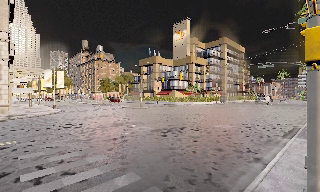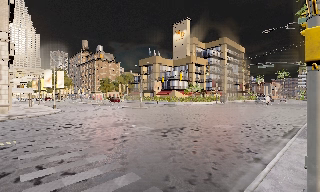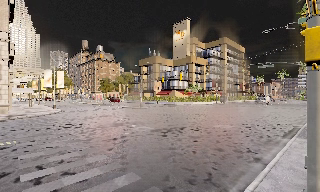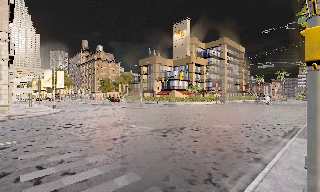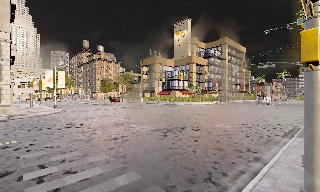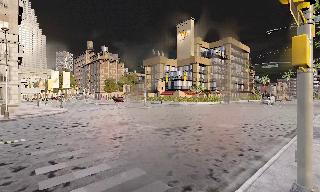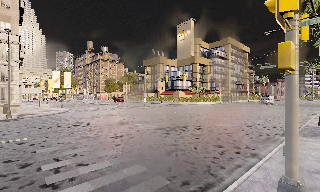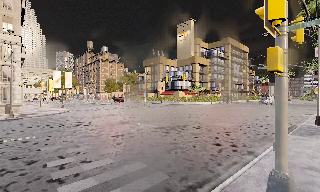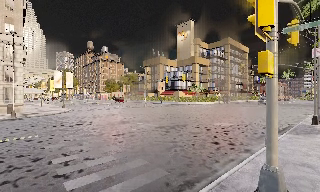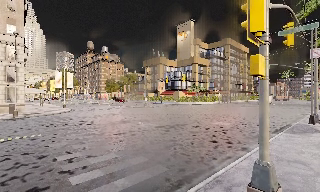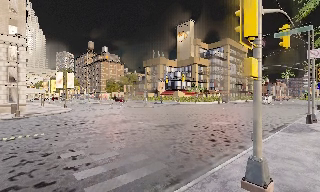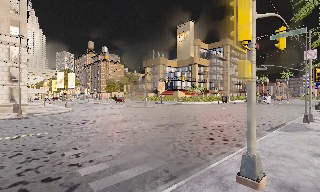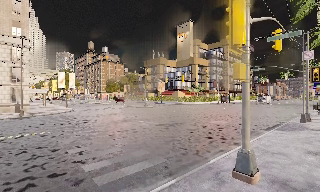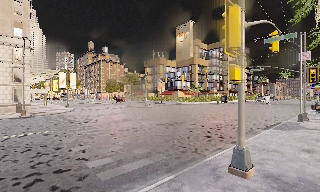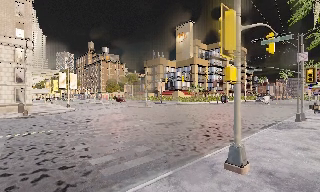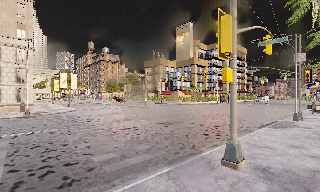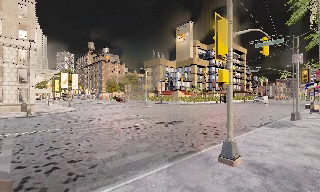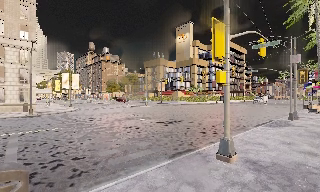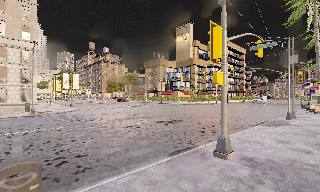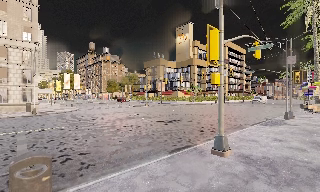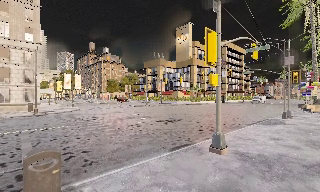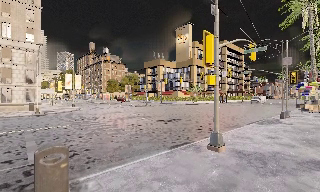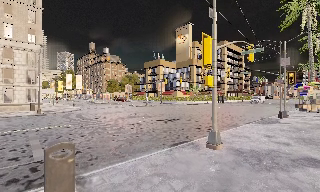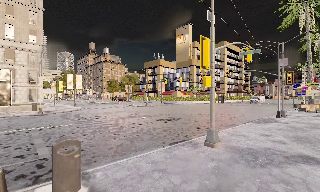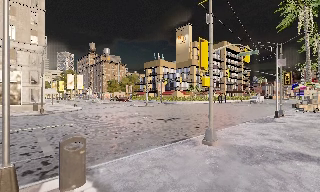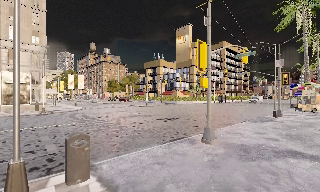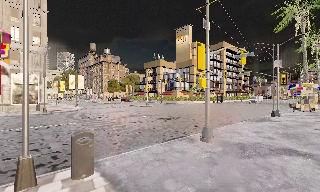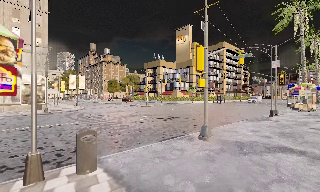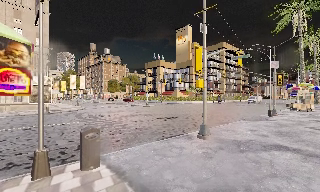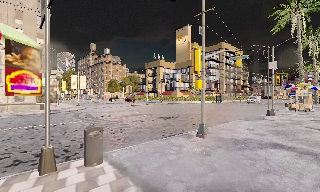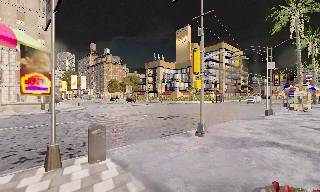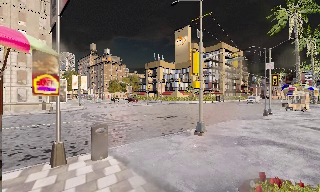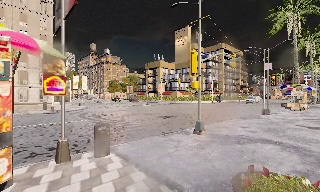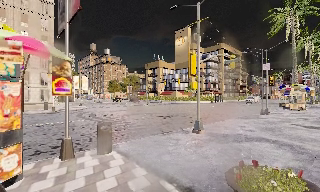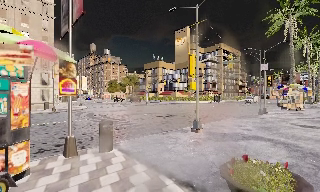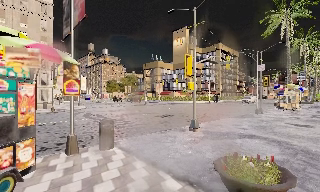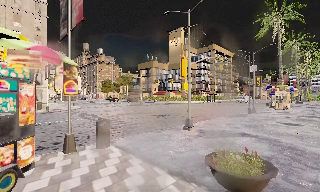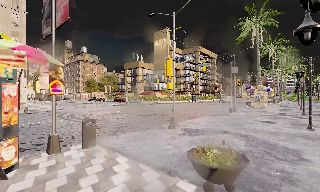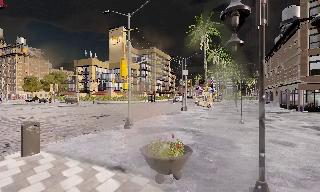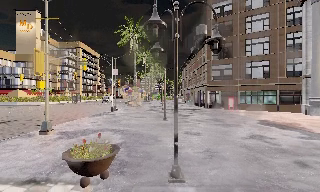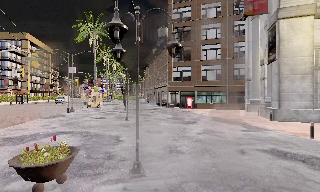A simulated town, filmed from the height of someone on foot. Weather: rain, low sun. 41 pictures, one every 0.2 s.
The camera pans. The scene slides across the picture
to the left.
The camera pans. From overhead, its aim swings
clockwise.
0.0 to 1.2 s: The camera travels backward, about 0.5 m, so what stands in front gets smaller. It gains speed.
1.2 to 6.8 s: The camera travels backward, about 7 m, so what stands in front gets smaller.
6.8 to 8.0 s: The camera pans to its right, which is clockwise from overhead, by about 60 degrees. It travels backward, about 1.5 m.
The film runs backward here.
